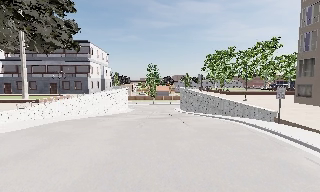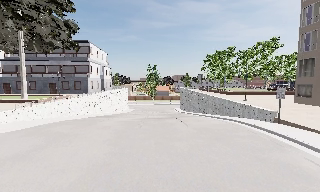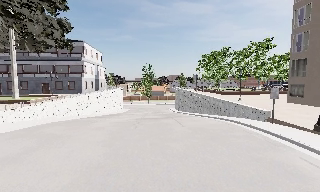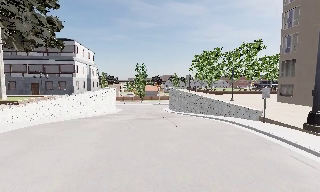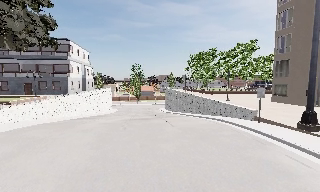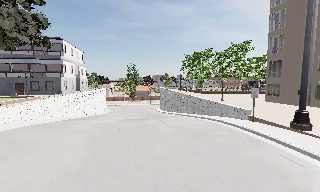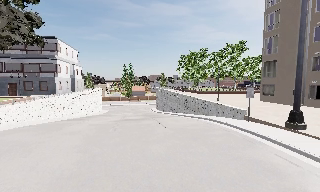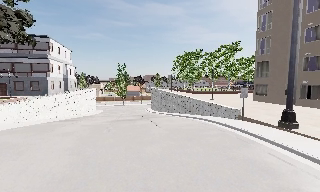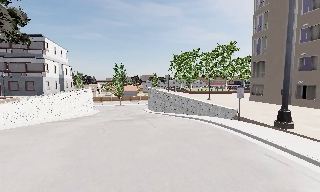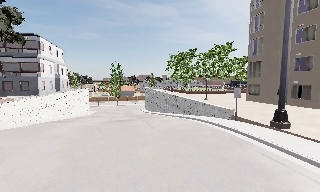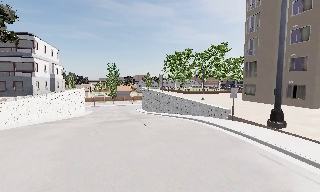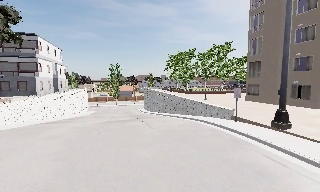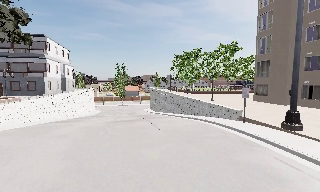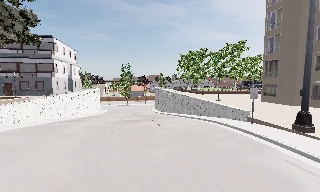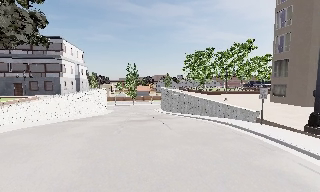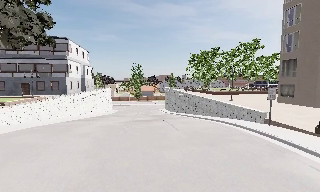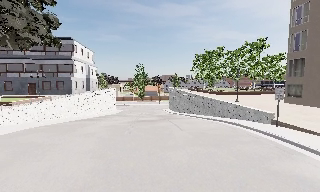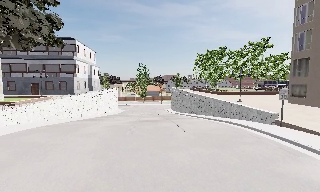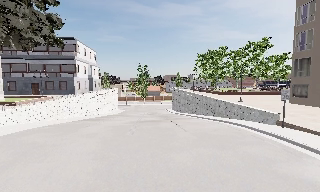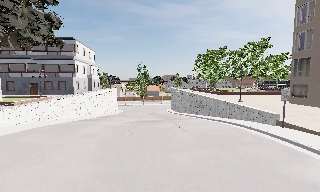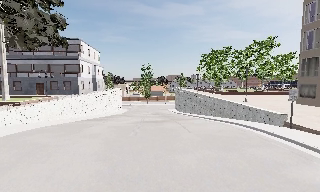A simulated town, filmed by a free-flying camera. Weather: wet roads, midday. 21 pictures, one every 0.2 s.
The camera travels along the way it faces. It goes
forward.
0.0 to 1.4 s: The camera swings to its right by about 10 degrees, and the scene slides to the left. It travels forward, about 0.5 m, so what stands in front looms larger.
1.4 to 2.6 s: The camera shifts only a little, or ends up much as it began.
2.6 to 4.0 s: The camera travels forward, about 0.5 m, so what stands in front looms larger.
The film runs forward here.
